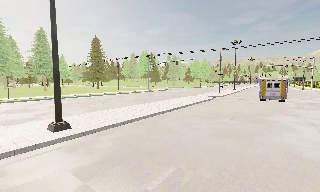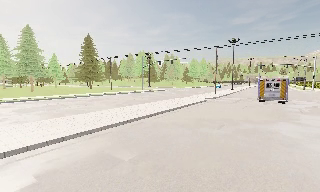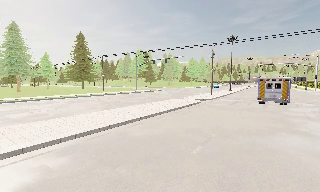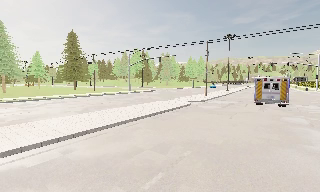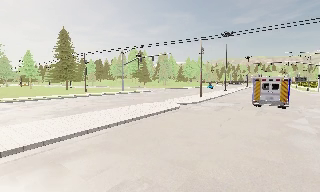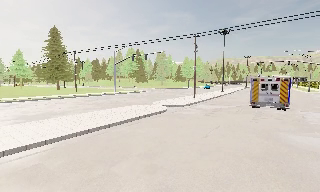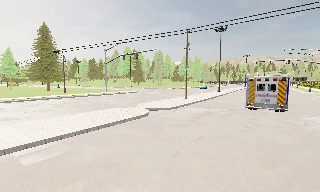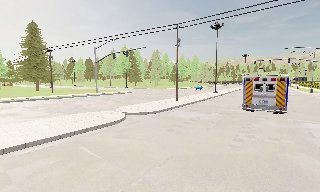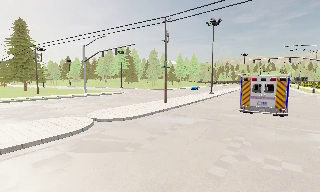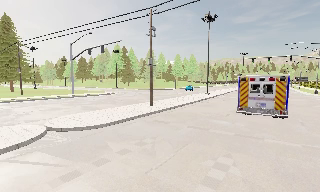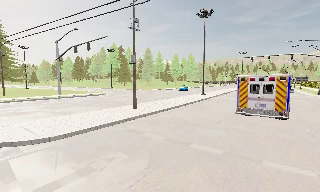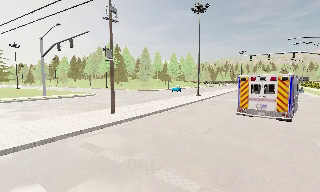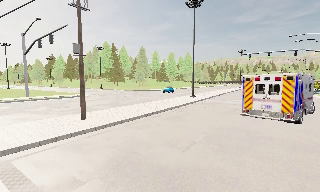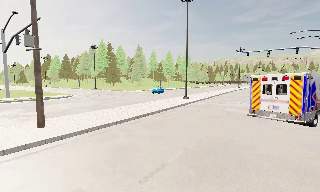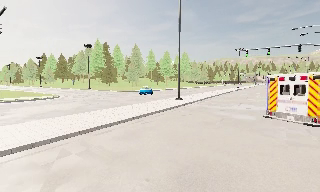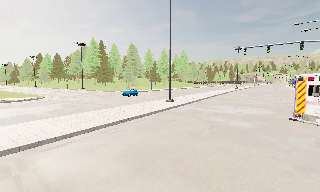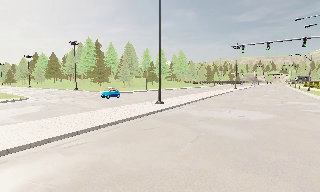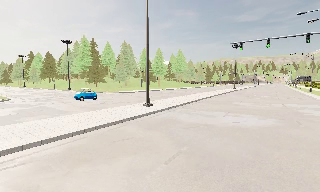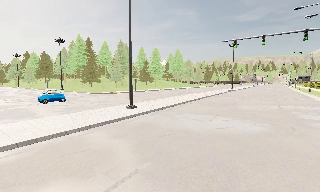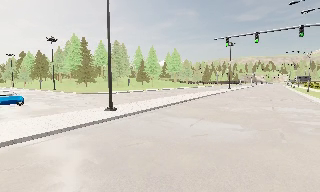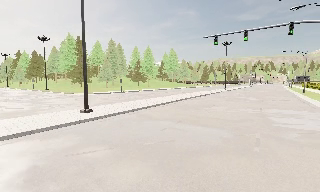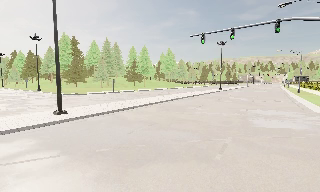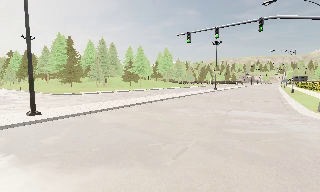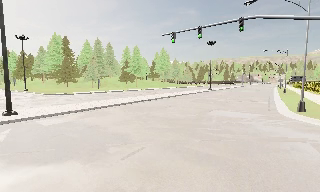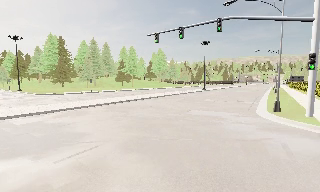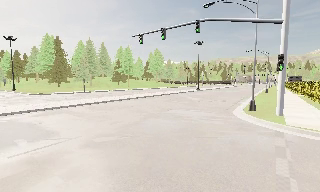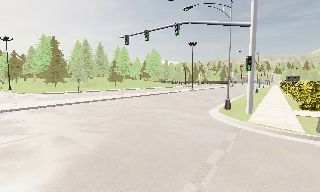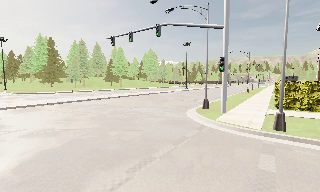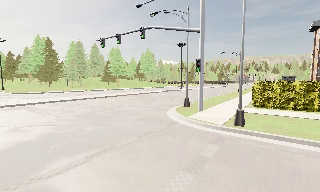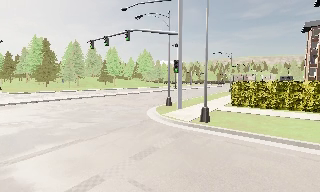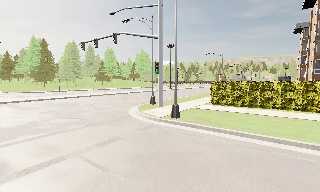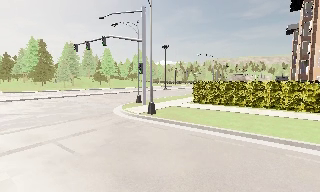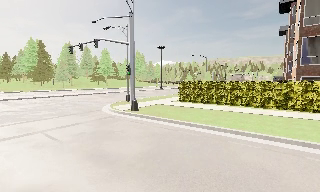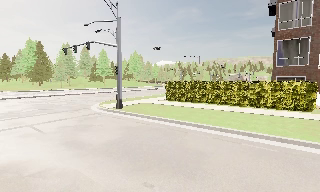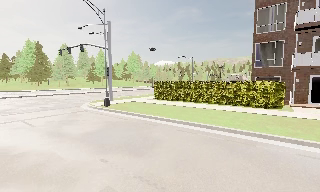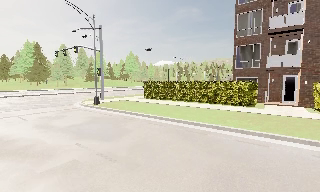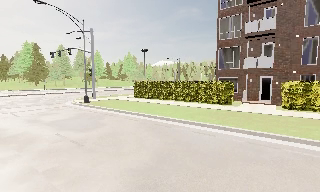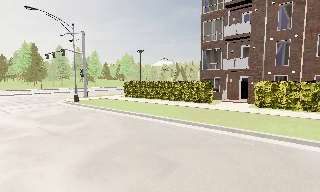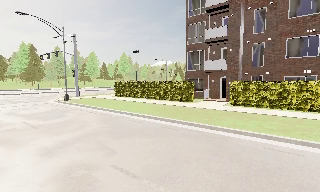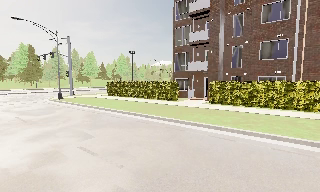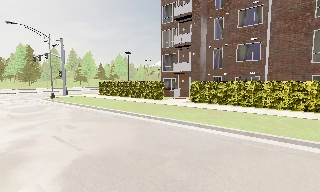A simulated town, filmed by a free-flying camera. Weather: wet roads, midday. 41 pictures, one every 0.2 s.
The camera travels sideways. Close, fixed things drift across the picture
to the left.
0.0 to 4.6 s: The camera travels forward and to its right, about 40 m, so what stands in front looms larger.
4.6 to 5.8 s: The camera travels to its right, about 9 m, so close, fixed things drift to the left.
5.8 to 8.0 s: The camera travels to its right and backward, about 18 m, so close, fixed things drift to the left.
The film runs forward here.
